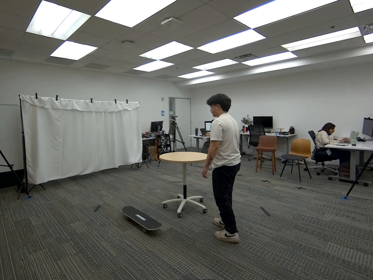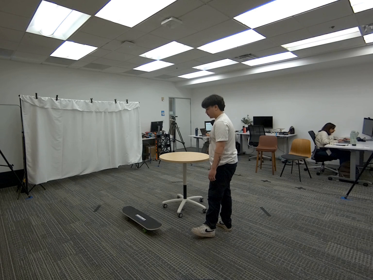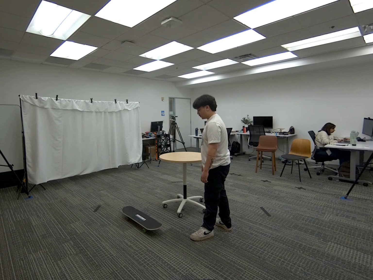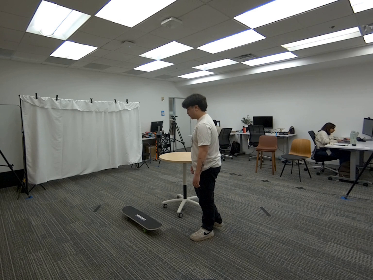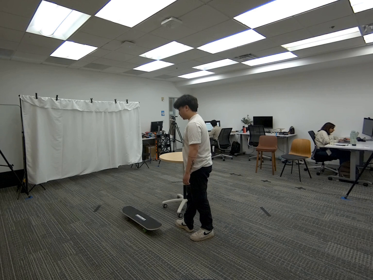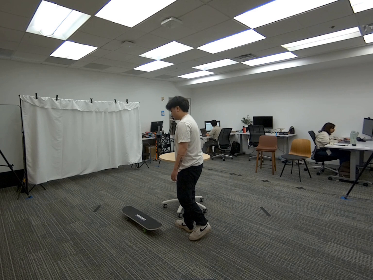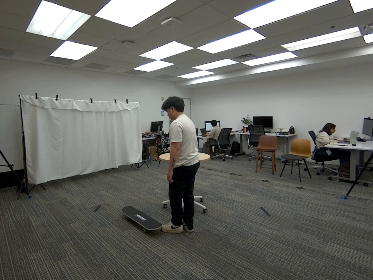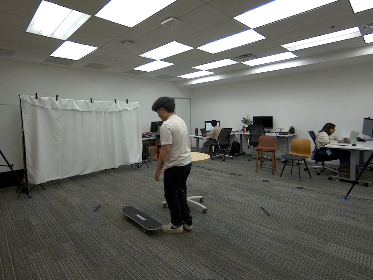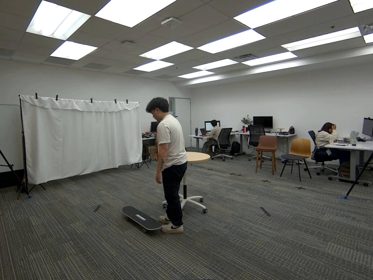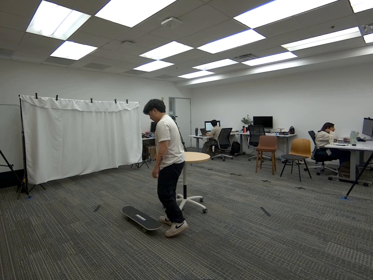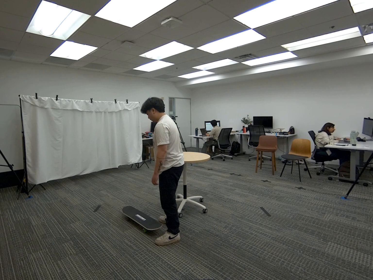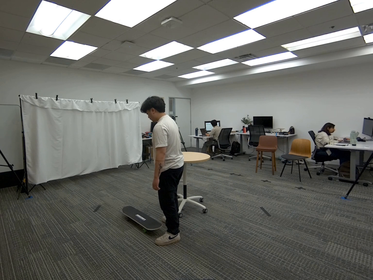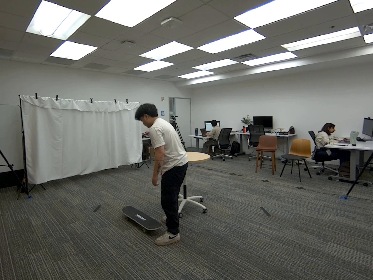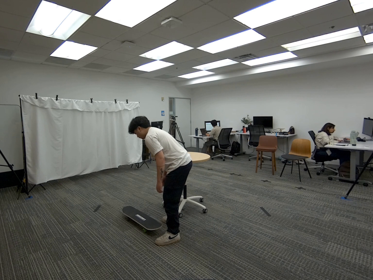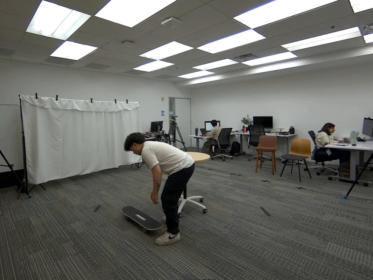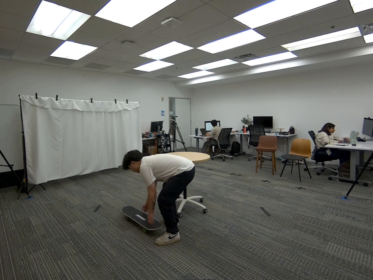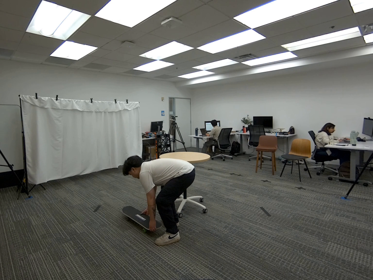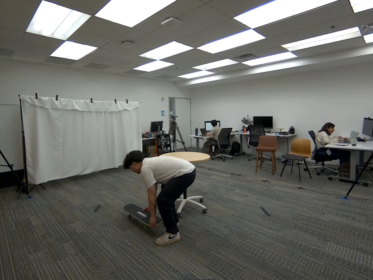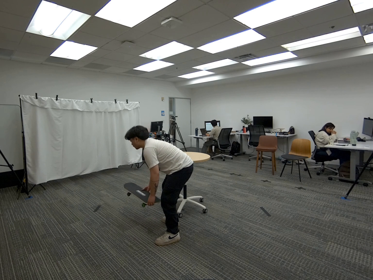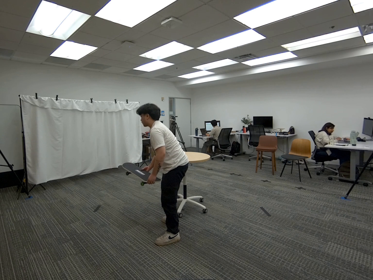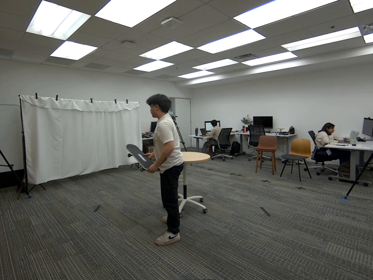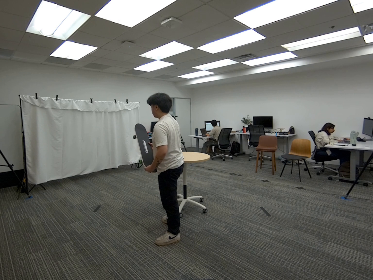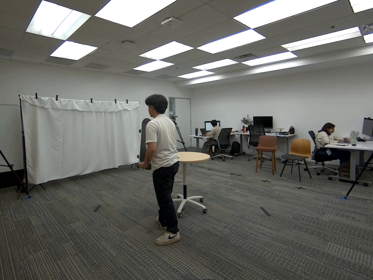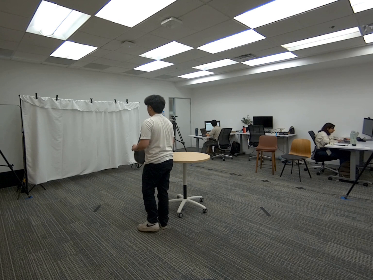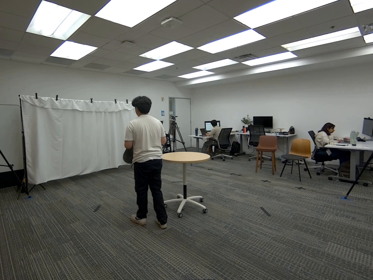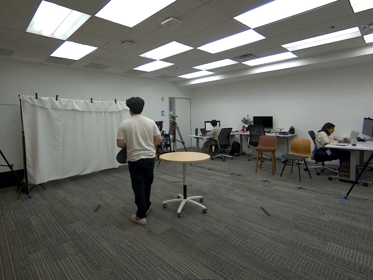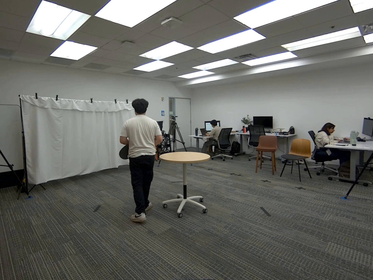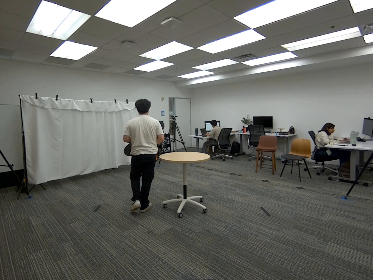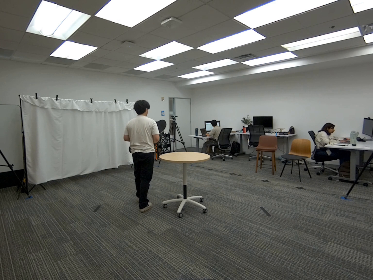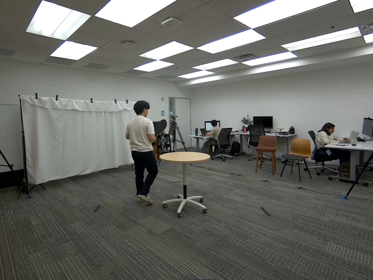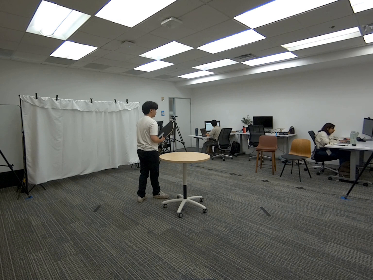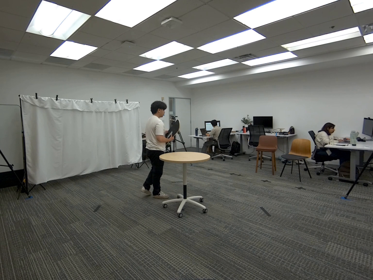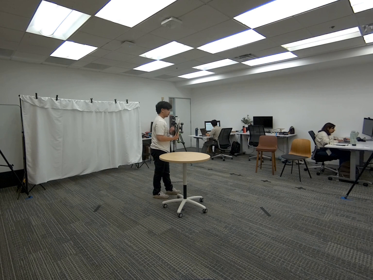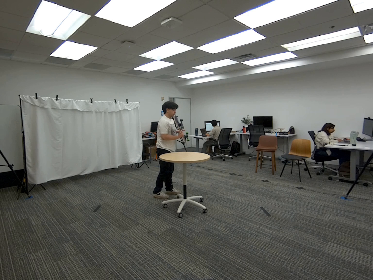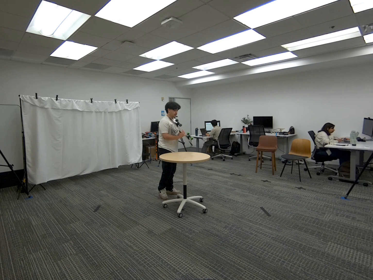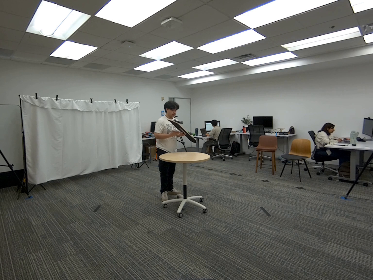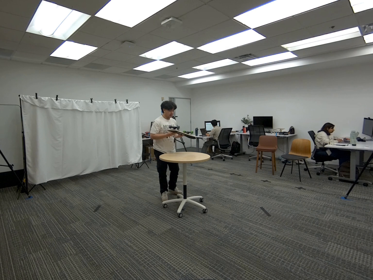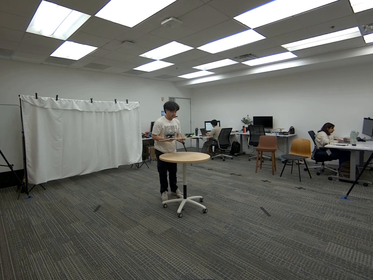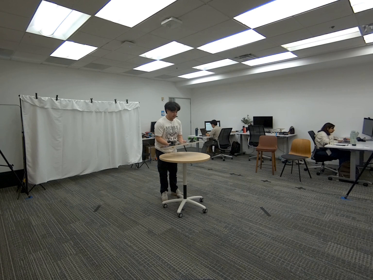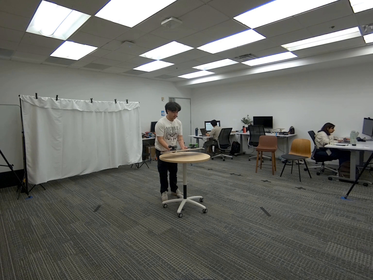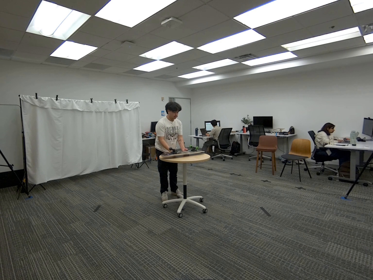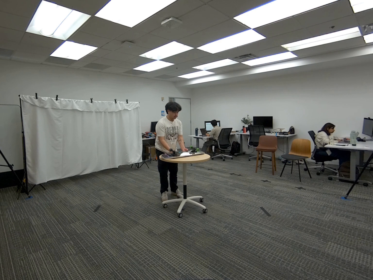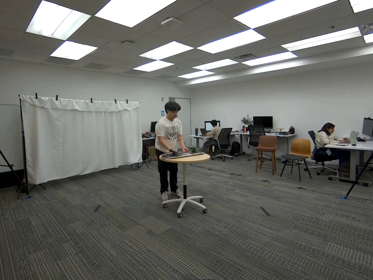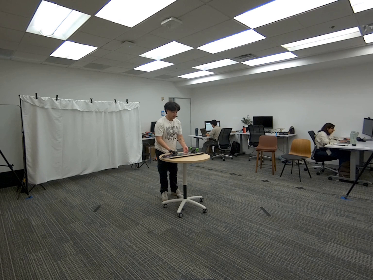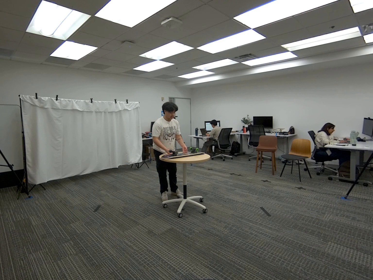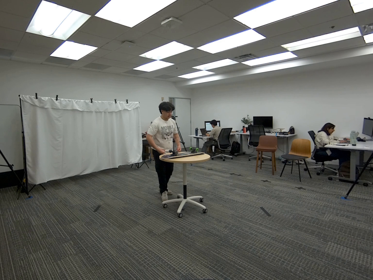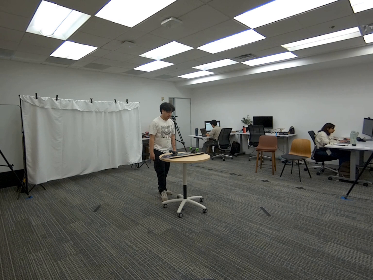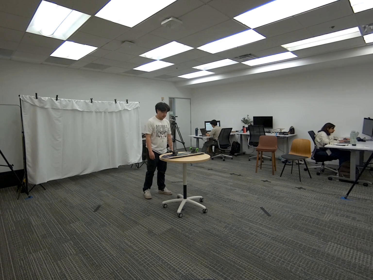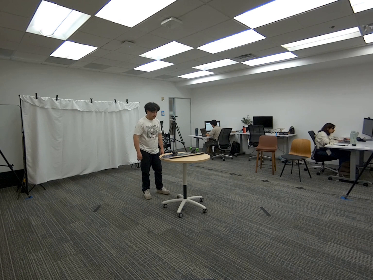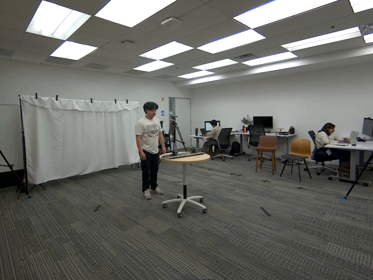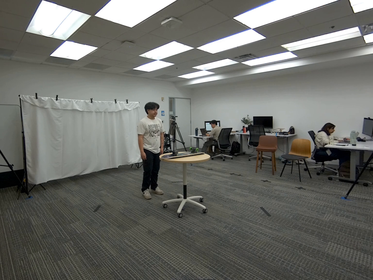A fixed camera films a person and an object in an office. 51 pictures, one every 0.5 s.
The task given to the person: Walk to the skateboard on the ground. Pick up the skateboard with both hands and place the skateboard on the round table.
